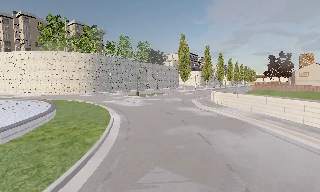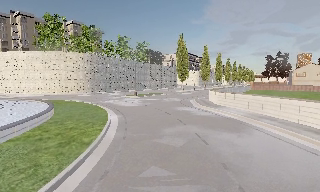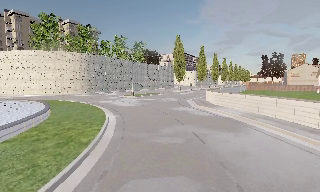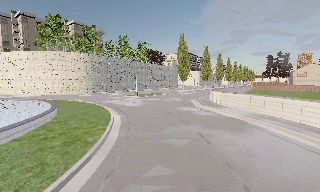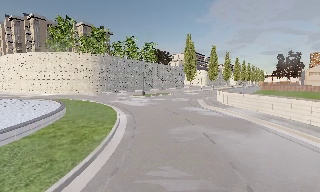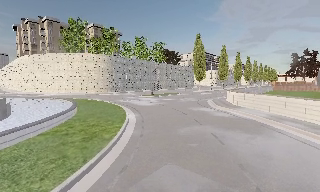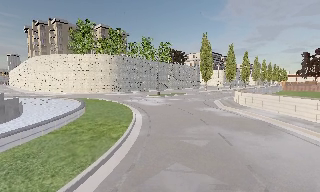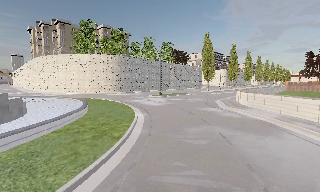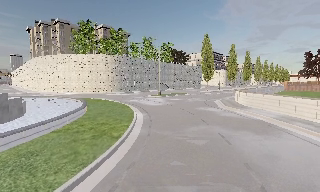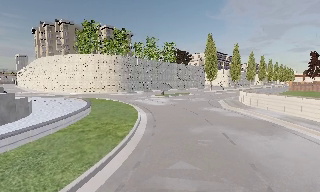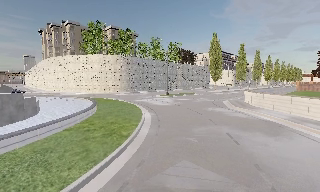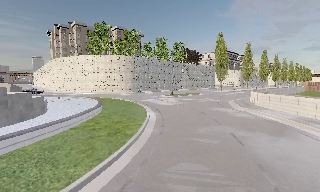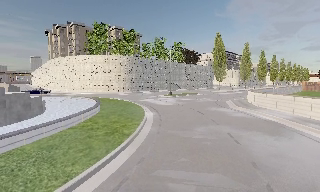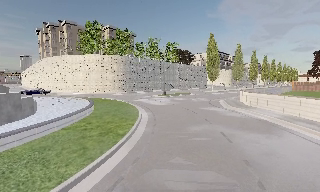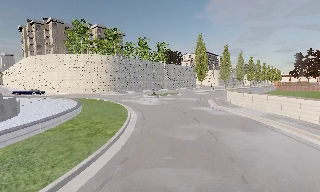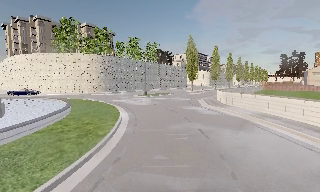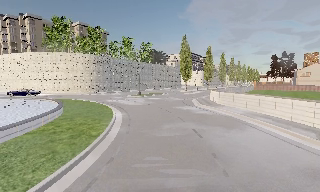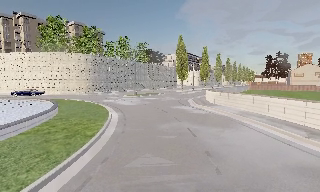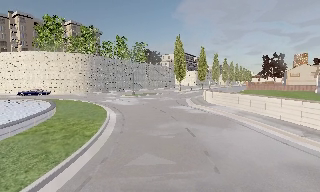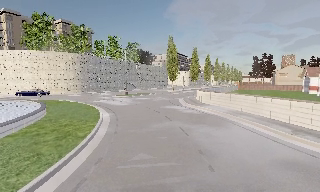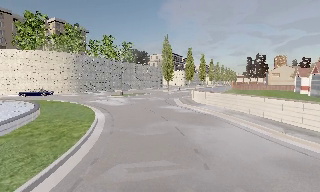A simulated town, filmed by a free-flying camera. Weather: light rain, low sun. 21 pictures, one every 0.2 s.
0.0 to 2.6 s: The camera travels backward, about 0.5 m, so what stands in front gets smaller.
2.6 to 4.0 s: The camera pans to its right, which is clockwise from overhead, by about 15 degrees.
The film runs backward here.
